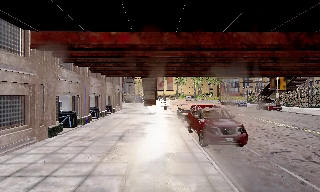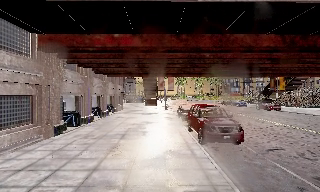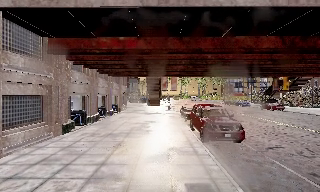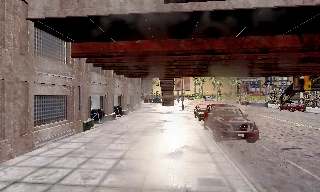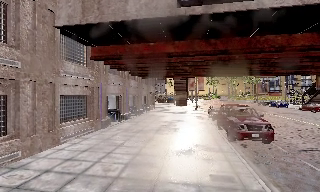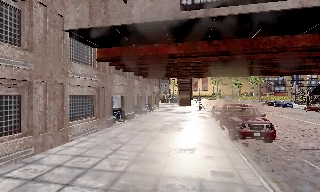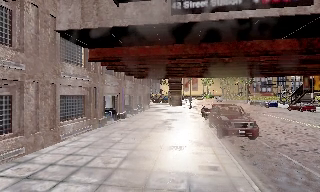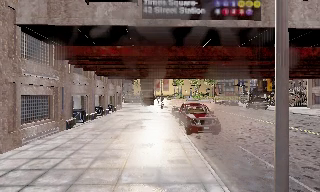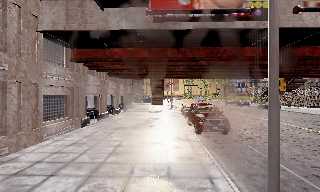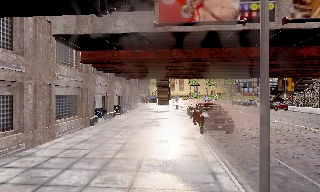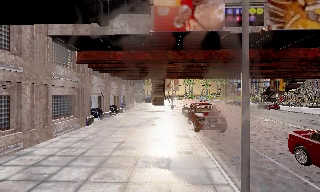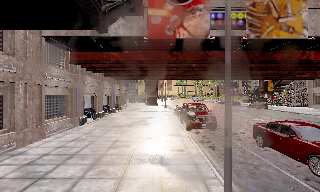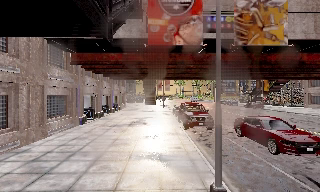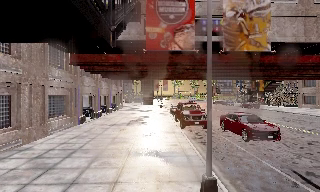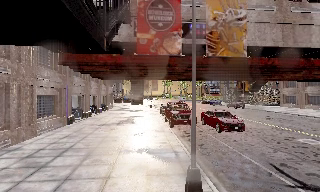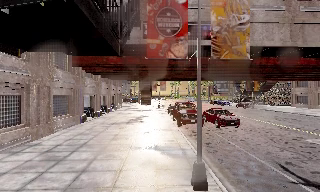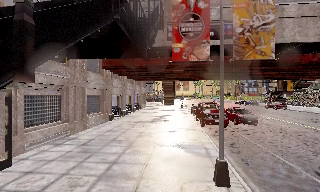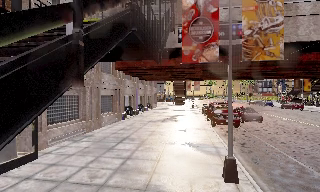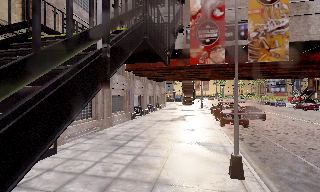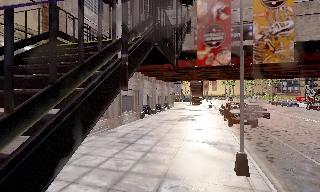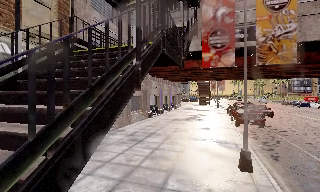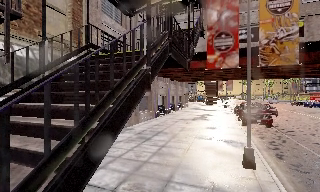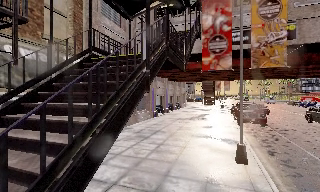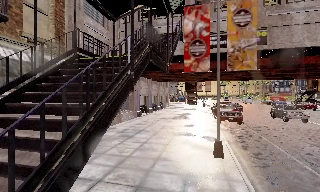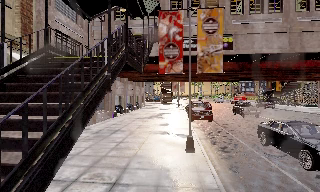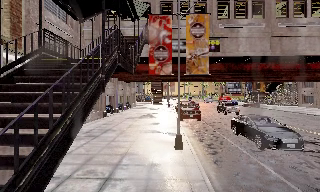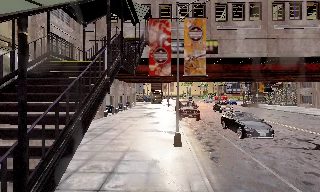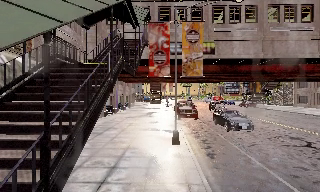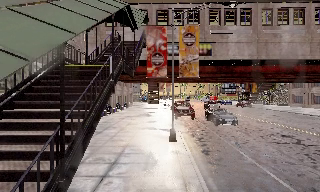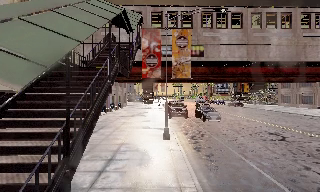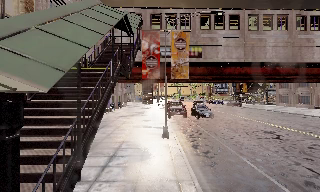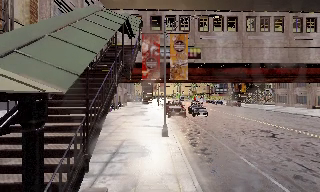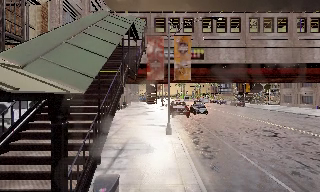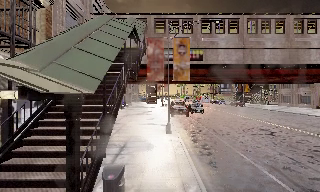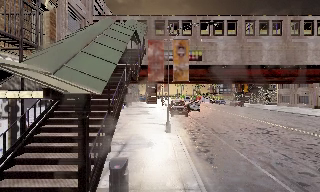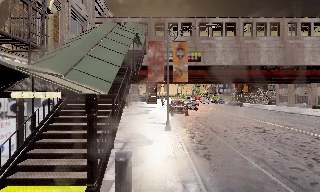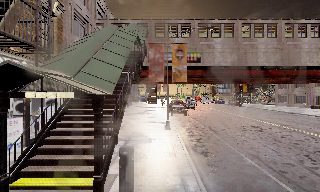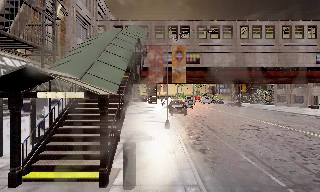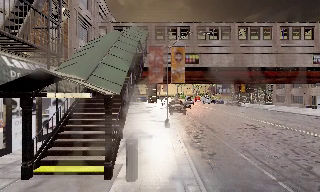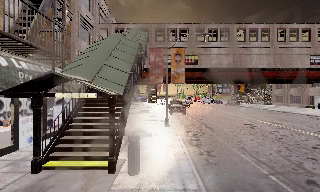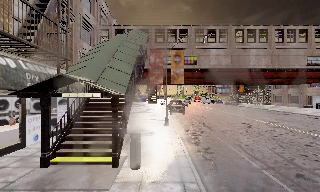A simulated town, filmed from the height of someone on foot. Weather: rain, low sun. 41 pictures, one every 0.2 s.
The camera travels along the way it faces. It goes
backward.
0.0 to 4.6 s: The camera swings to its left by about 15 degrees, and the scene slides to the right. It travels backward, about 8 m, so what stands in front gets smaller.
4.6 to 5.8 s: The camera pans to its right, which is clockwise from overhead, by about 15 degrees. It travels backward, about 2.5 m, so what stands in front gets smaller.
5.8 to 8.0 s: The camera travels backward, about 4.5 m, so what stands in front gets smaller.
The film runs backward here.
